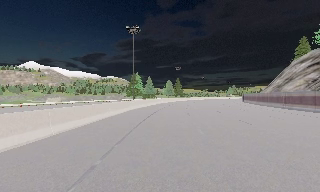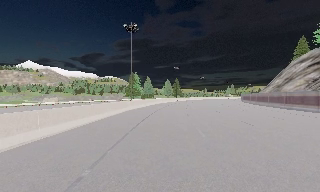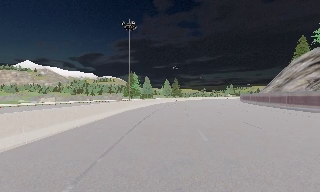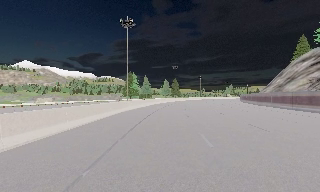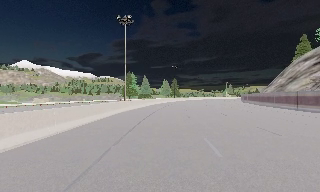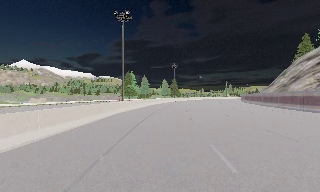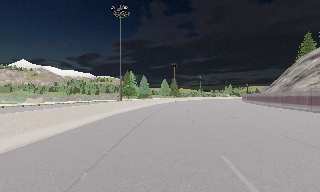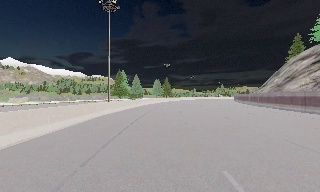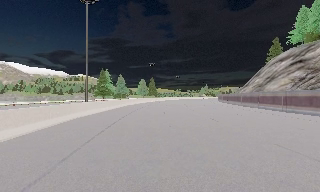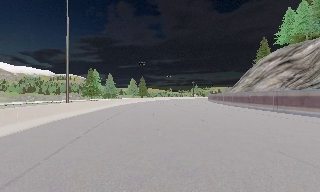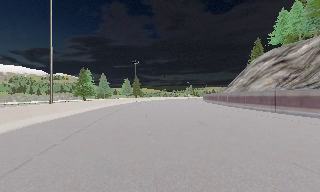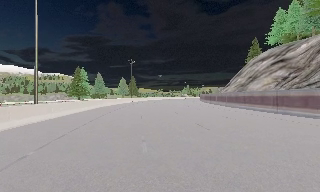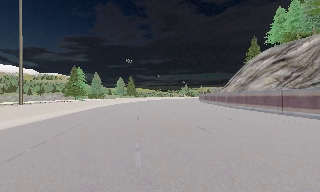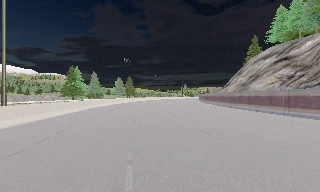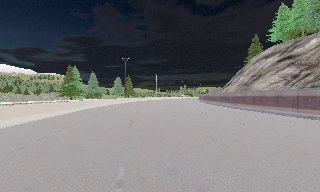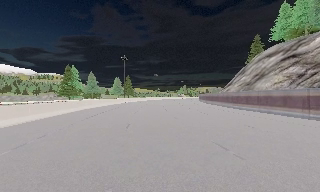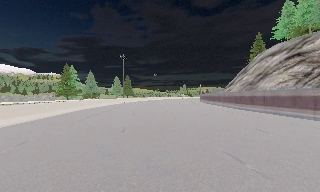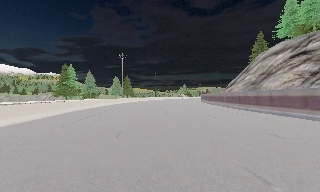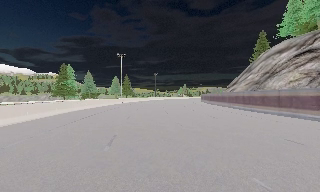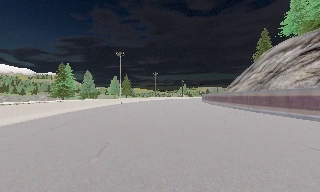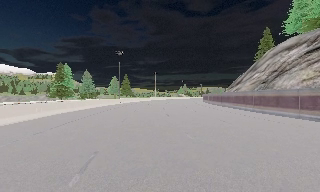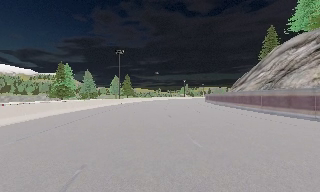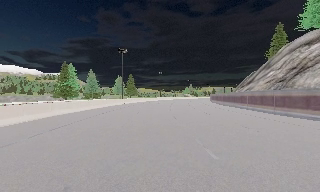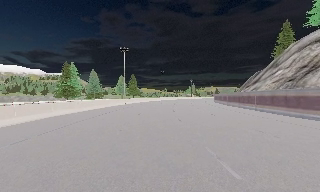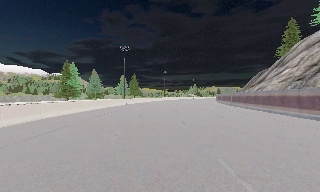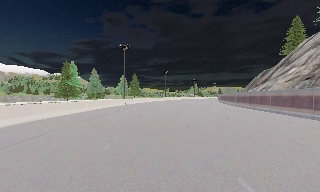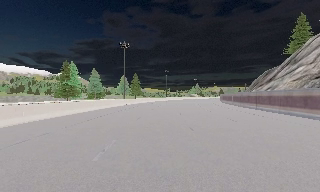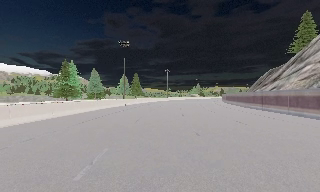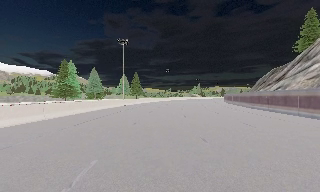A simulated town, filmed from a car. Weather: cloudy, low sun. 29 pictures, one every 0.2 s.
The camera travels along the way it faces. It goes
forward.
0.0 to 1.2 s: The camera travels forward, about 5 m, so what stands in front looms larger. It gains speed.
1.2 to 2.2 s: The camera swings to its right by about 15 degrees, and the scene slides to the left. It travels forward, about 5 m, so what stands in front looms larger.
2.2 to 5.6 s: The camera travels forward, about 17 m, so what stands in front looms larger.
The film runs forward here.
